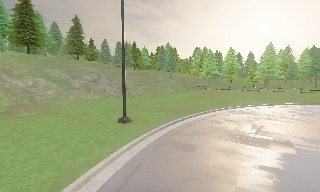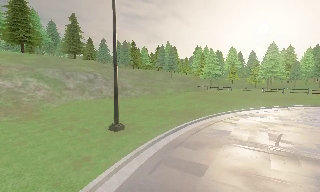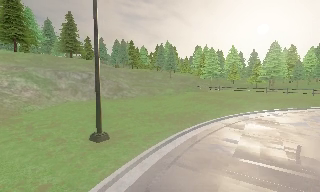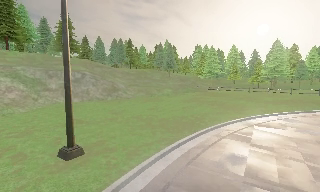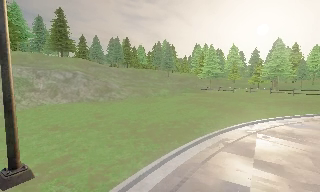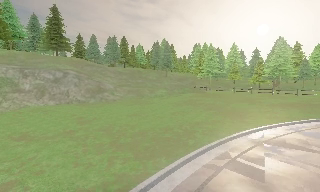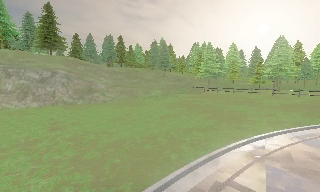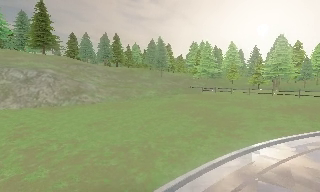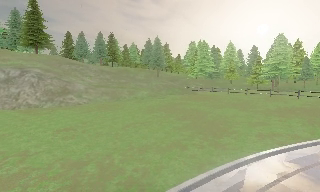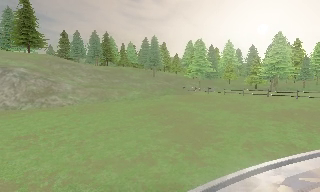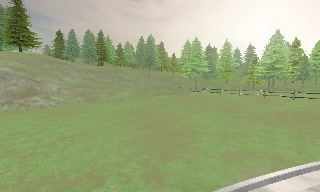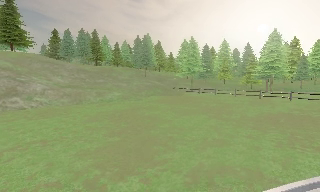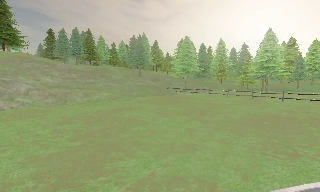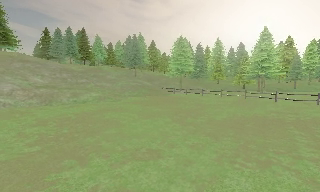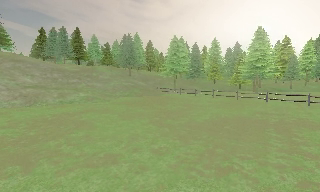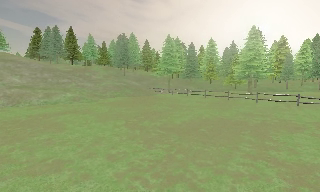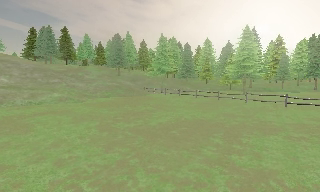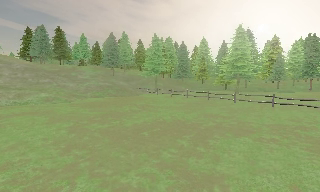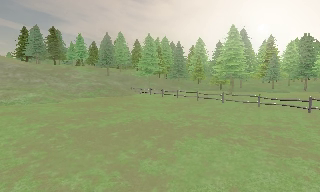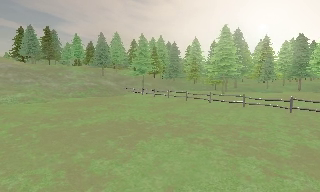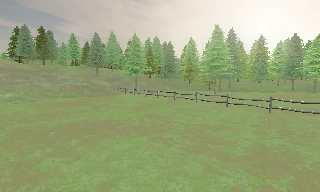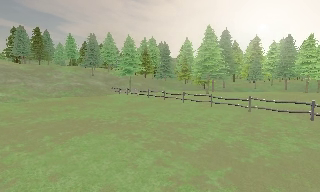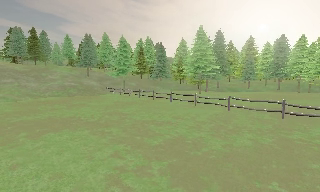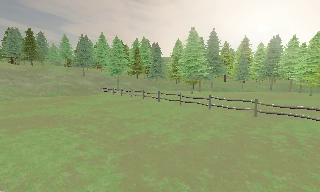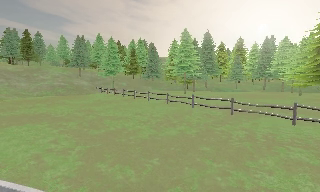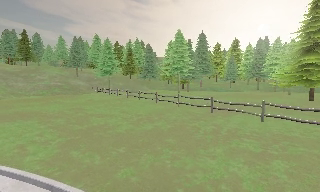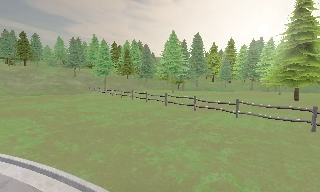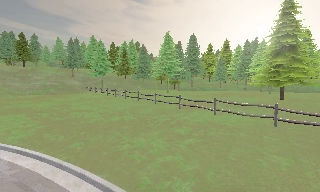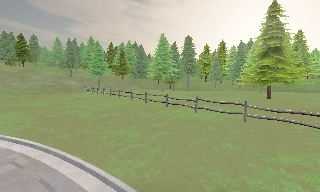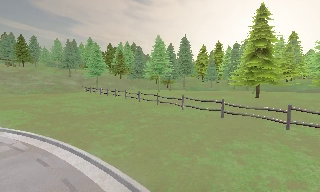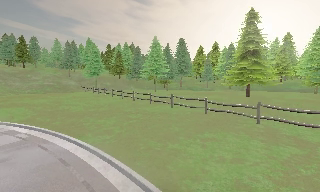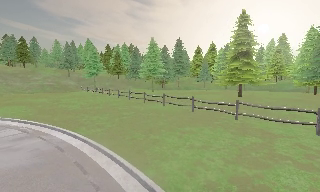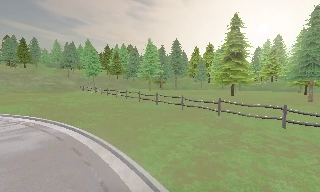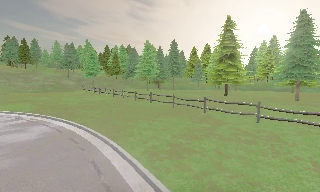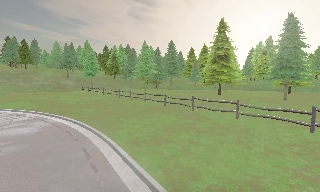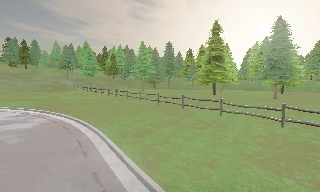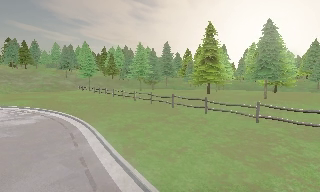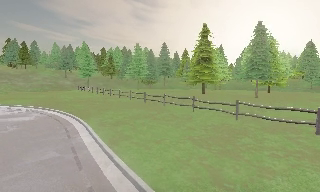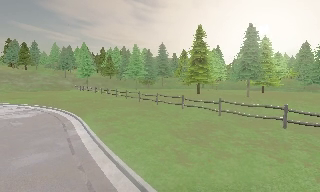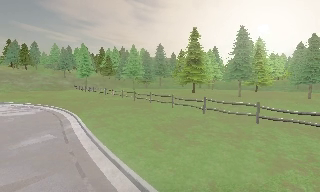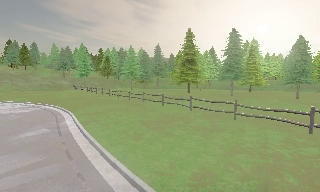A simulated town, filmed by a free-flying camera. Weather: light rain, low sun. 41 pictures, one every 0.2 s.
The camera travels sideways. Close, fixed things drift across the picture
to the left.
0.0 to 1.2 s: The camera travels forward, about 9 m, so what stands in front looms larger.
1.2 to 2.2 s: The camera travels to its right and forward, about 8 m, so close, fixed things drift to the left.
2.2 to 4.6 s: The camera travels to its right, about 18 m, so close, fixed things drift to the left.
4.6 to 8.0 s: The camera travels backward and to its right, about 25 m, so what stands in front gets smaller.
The film runs backward here.
